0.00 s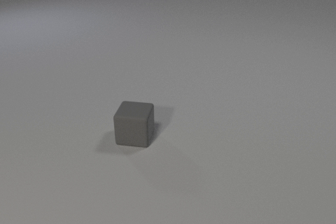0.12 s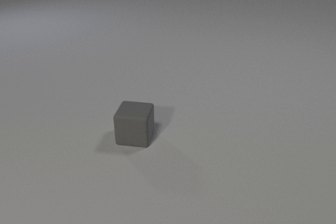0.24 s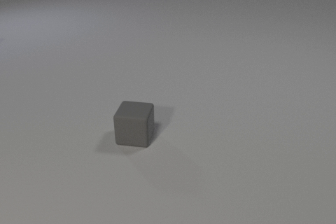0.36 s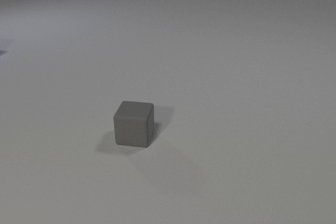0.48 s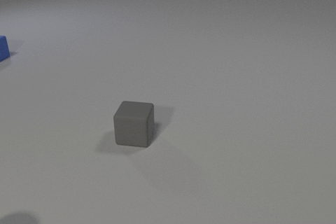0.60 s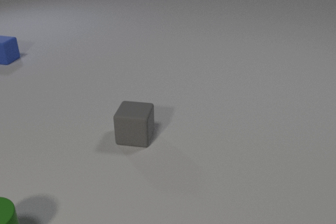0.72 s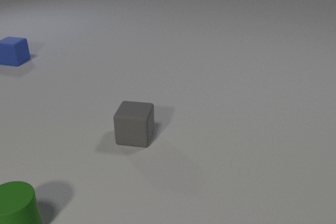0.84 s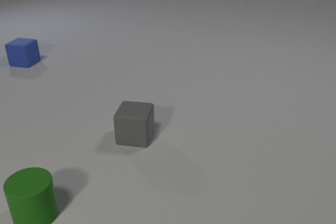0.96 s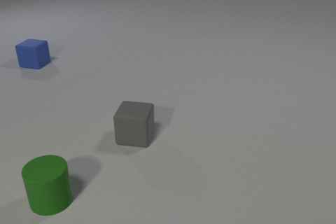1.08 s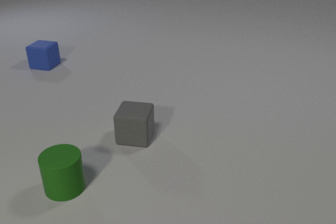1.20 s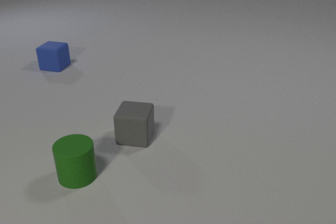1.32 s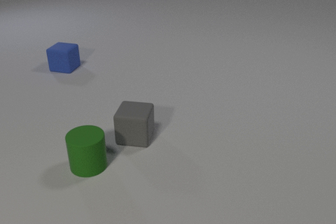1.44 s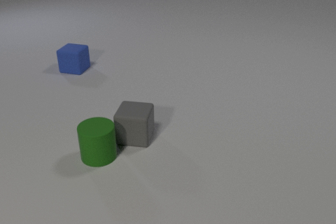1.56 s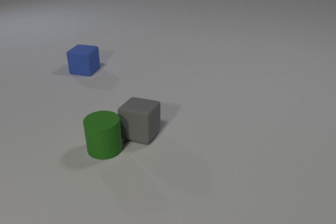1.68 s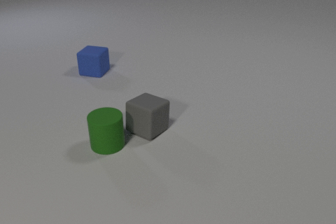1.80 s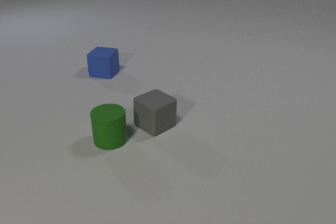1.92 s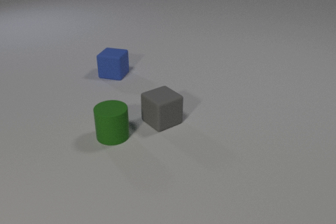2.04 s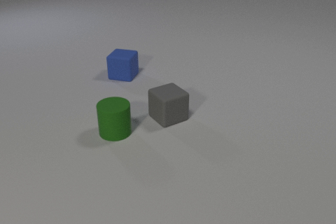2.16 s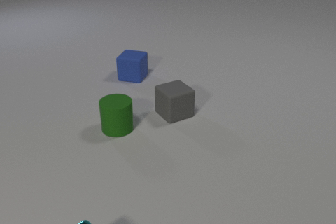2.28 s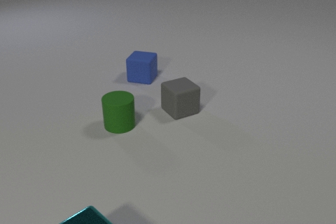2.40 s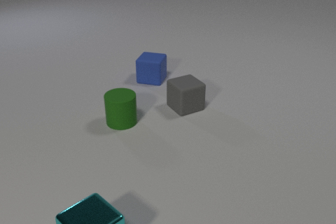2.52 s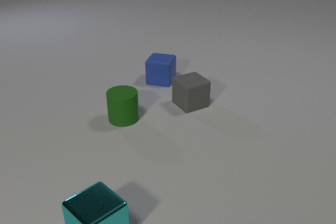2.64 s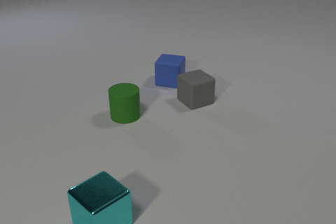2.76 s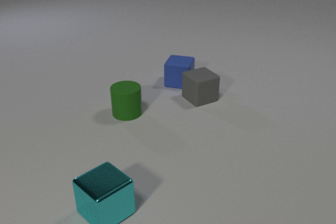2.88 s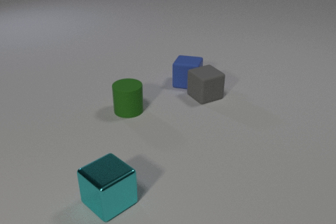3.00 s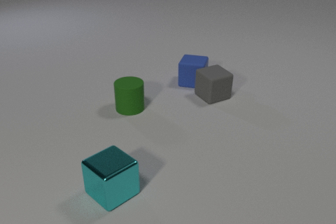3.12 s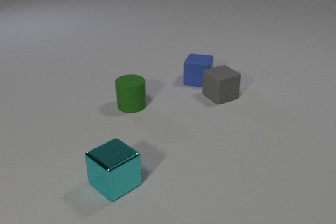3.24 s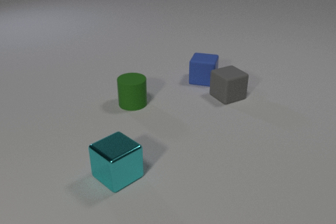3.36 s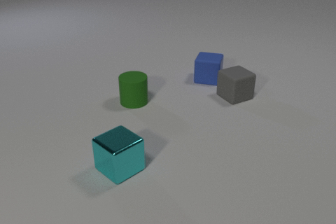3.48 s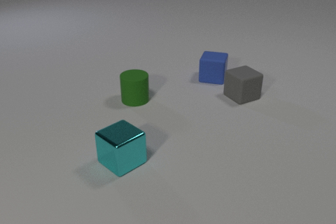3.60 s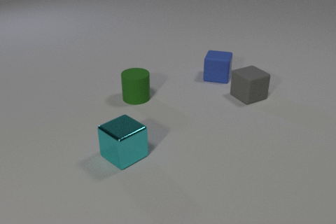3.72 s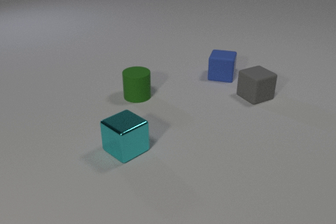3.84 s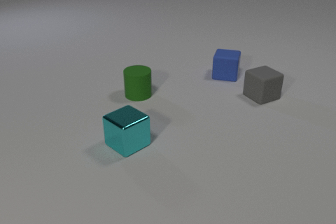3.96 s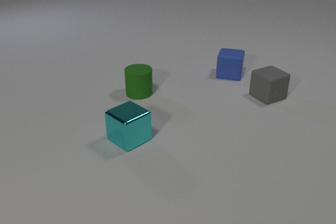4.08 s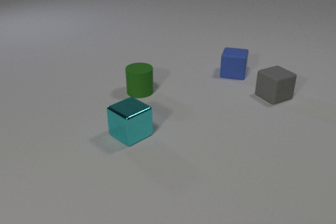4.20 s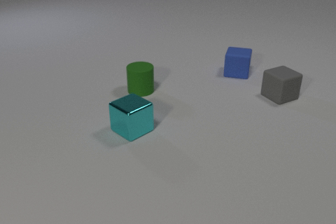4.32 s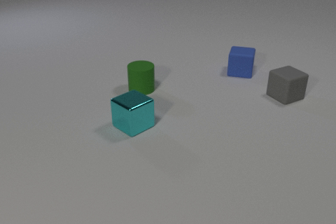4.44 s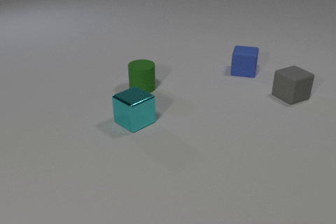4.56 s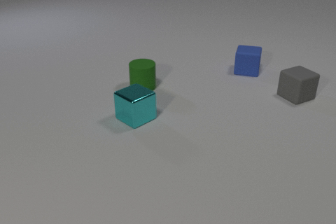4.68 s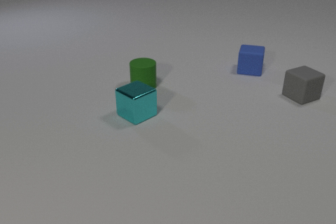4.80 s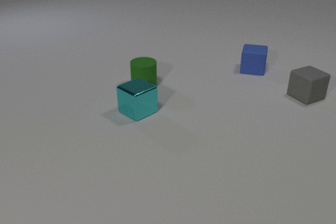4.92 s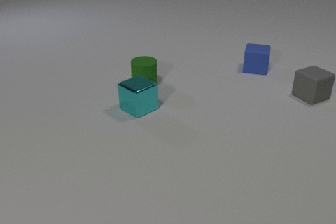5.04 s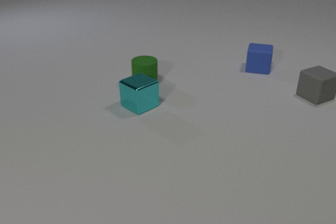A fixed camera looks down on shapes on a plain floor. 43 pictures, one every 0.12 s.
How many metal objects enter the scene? 1.
What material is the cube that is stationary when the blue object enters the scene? rubber.
Are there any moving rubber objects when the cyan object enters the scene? yes.
0.00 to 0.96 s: The green rubber cylinder comes in at the bottom edge, slides to the right and away from the camera. The blue rubber cube comes in at the left edge, slides to the right and toward the camera.
0.96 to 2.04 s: The green rubber cylinder slides away from the camera and to the right. The gray rubber cube slides away from the camera and to the right, spins clockwise seen from above by about 45 degrees, its near face sliding to the left. The blue rubber cube slides to the right and toward the camera. The green rubber cylinder and the gray rubber cube collide.
2.04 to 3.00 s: The green rubber cylinder slides away from the camera. The gray rubber cube slides away from the camera and to the right. The blue rubber cube slides to the right. The cyan metal cube comes in at the bottom edge, slides away from the camera. The gray rubber cube and the blue rubber cube collide.
3.00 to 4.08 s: The green rubber cylinder slides away from the camera. The gray rubber cube slides to the right. The blue rubber cube slides to the right and away from the camera. The cyan metal cube slides away from the camera.
4.08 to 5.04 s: The green rubber cylinder slides away from the camera. The gray rubber cube slides to the right. The blue rubber cube slides to the right and away from the camera. The cyan metal cube slides away from the camera.
